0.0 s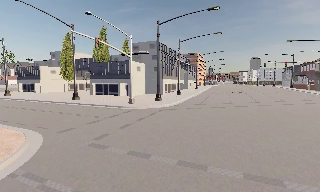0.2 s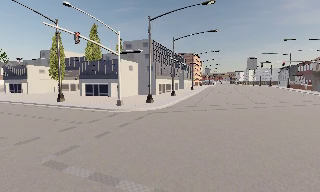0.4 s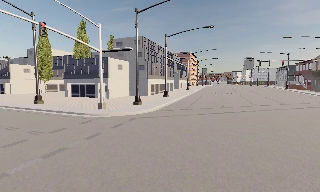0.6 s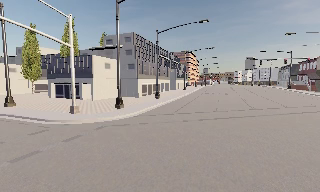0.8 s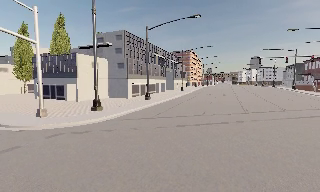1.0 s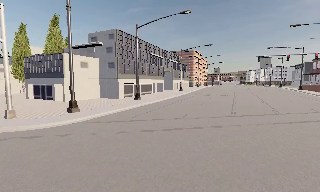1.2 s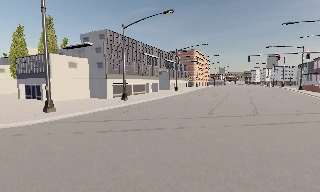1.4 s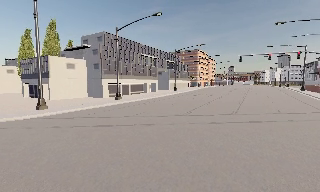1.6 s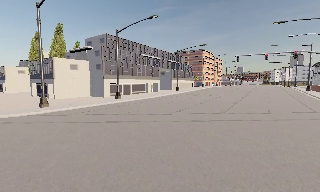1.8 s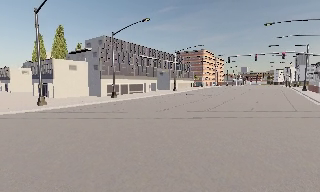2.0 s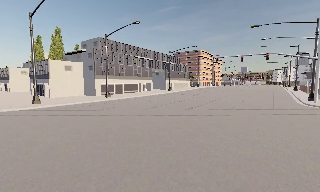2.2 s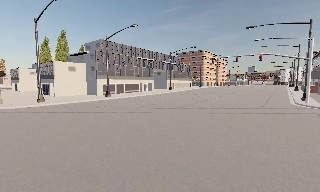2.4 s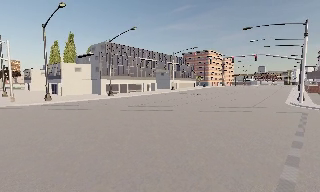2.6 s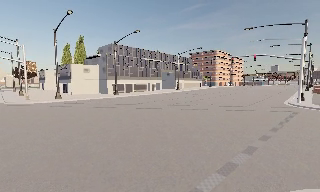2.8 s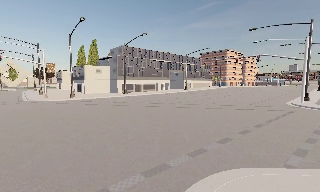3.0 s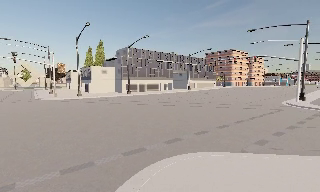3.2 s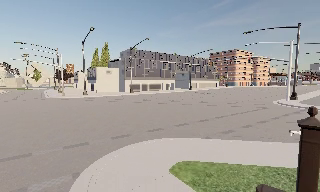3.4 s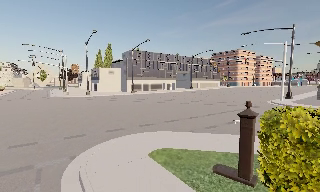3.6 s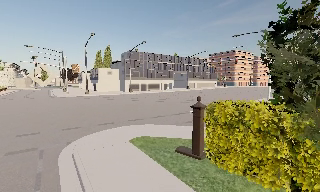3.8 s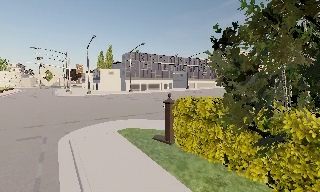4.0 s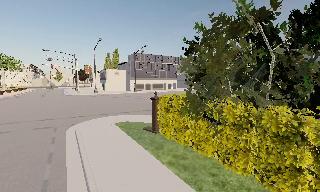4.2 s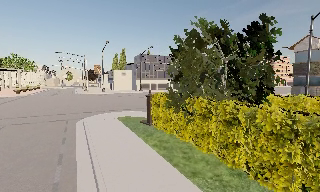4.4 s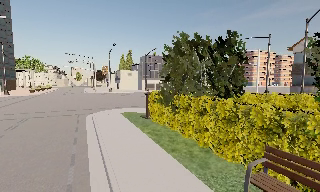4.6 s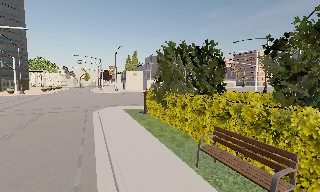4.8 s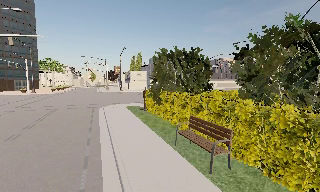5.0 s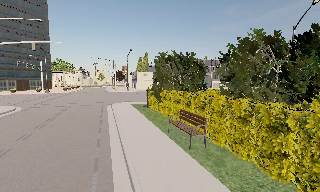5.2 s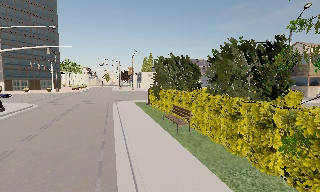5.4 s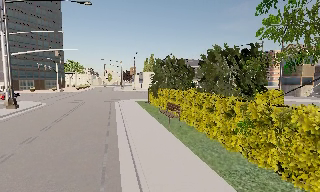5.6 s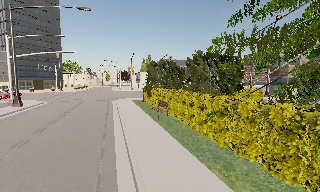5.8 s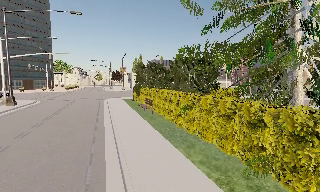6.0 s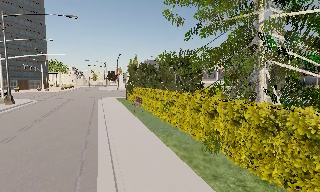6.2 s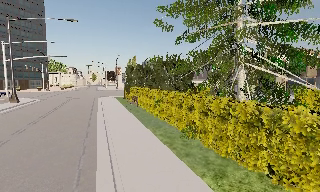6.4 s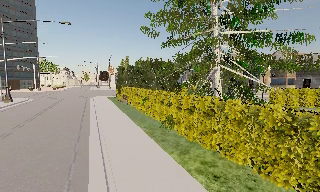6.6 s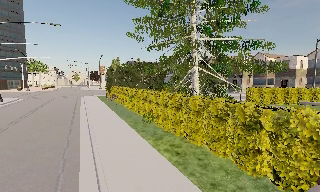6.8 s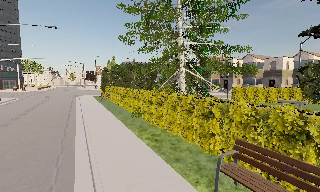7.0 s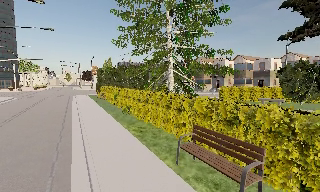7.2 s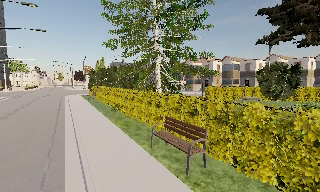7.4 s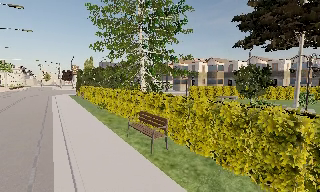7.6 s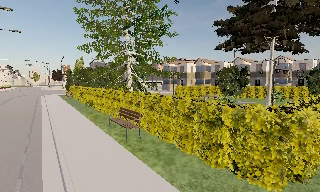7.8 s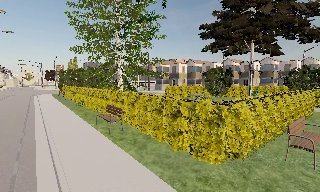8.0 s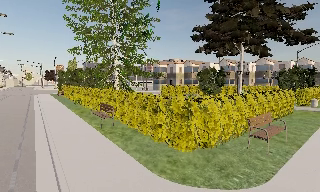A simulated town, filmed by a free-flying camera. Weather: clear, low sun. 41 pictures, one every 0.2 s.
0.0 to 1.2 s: The camera travels to its right and forward, about 13 m, so close, fixed things drift to the left.
1.2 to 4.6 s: The camera pans to its left, which is counterclockwise from overhead, by about 40 degrees. It travels to its right and backward, about 30 m, so close, fixed things drift to the left.
4.6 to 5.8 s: The camera travels backward, about 10 m, so what stands in front gets smaller.
5.8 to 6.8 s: The camera travels backward and to its right, about 7 m, so what stands in front gets smaller.
6.8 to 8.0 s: The scene slides to the left, as the camera pans about 10 degrees to its right. It travels backward and to its right, about 9 m, so what stands in front gets smaller.
The film runs backward here.
